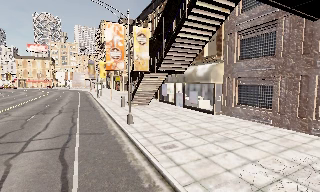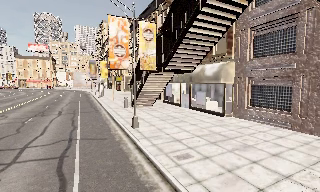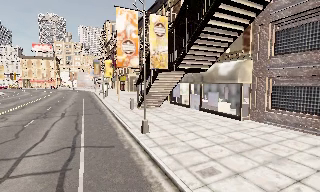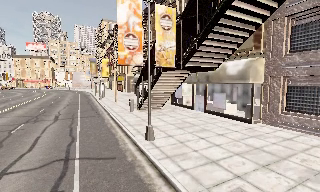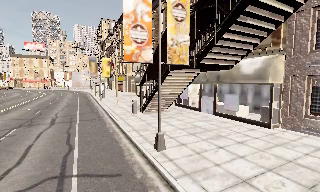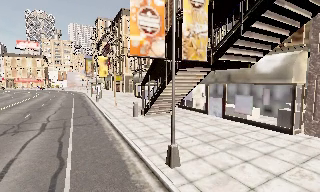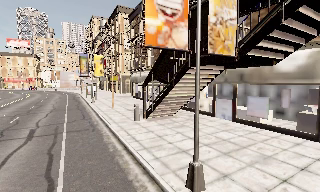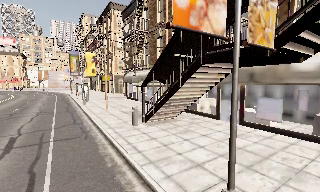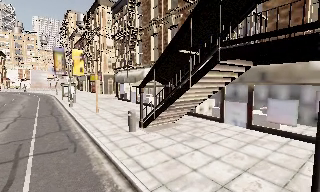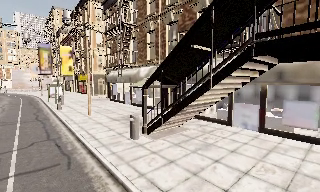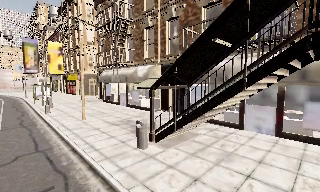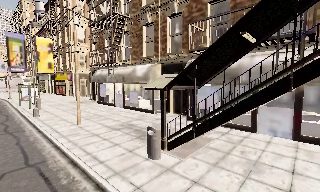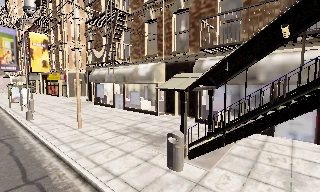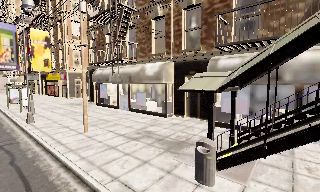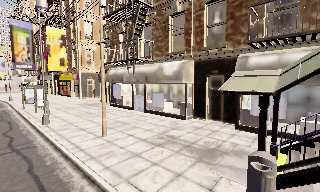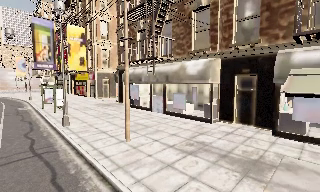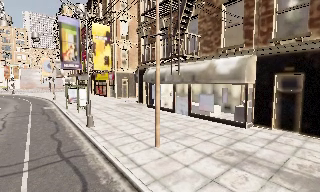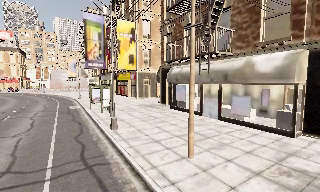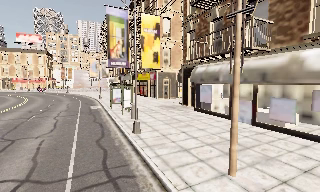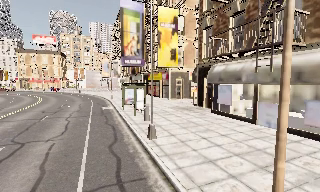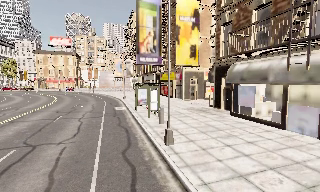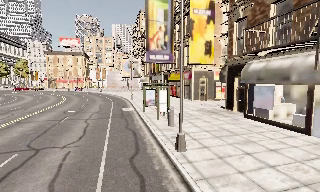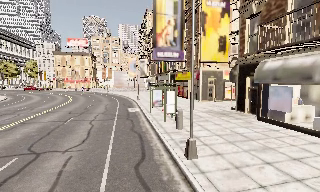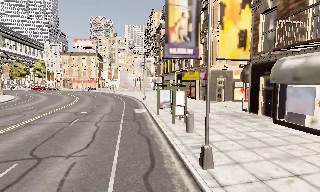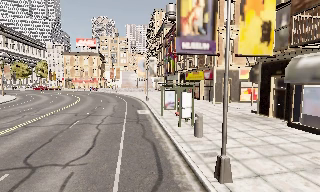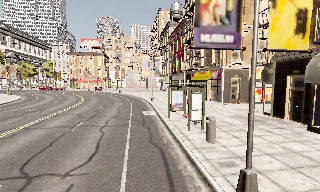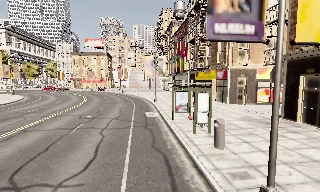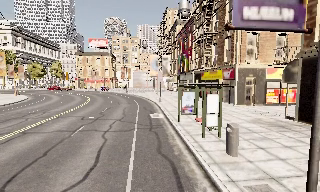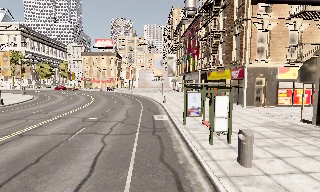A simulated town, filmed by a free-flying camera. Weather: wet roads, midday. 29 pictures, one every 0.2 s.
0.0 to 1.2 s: The camera travels forward and to its left, about 7 m, so what stands in front looms larger.
1.2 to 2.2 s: The camera pans to its right, which is clockwise from overhead, by about 20 degrees. It travels forward and to its left, about 7 m, so what stands in front looms larger.
2.2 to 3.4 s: The camera swings to its left by about 15 degrees, and the scene slides to the right. It travels forward and to its left, about 7 m, so what stands in front looms larger.
3.4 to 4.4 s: The scene slides to the right, as the camera pans about 20 degrees to its left. It travels forward, about 4 m, so what stands in front looms larger. It loses speed.
4.4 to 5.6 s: The camera travels forward, about 4 m, so what stands in front looms larger.
The film runs forward here.
